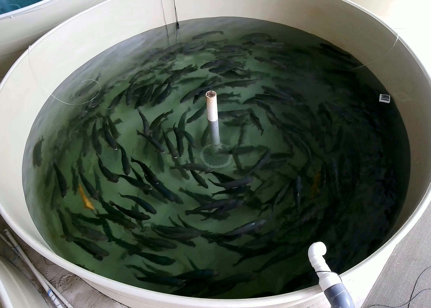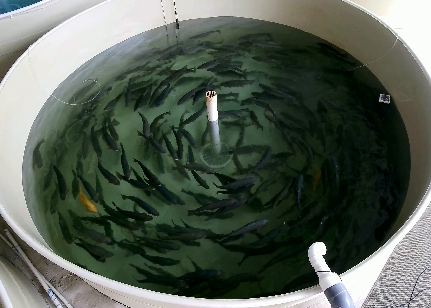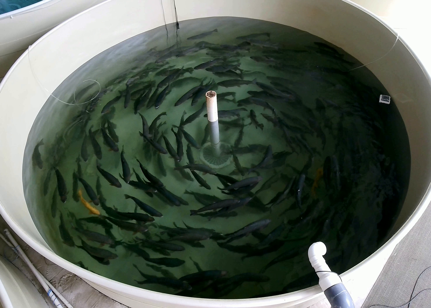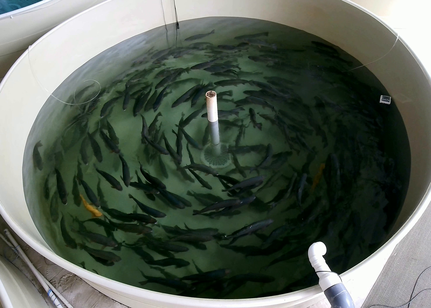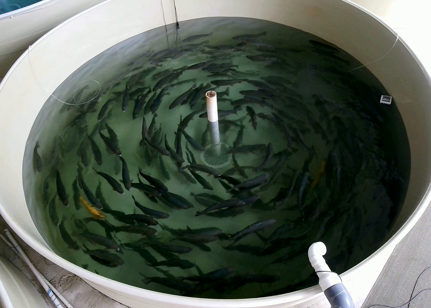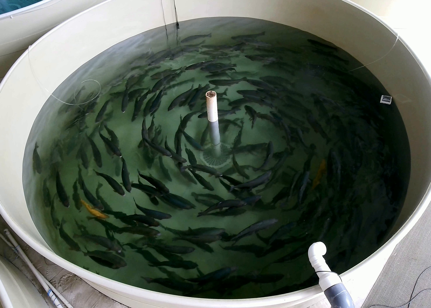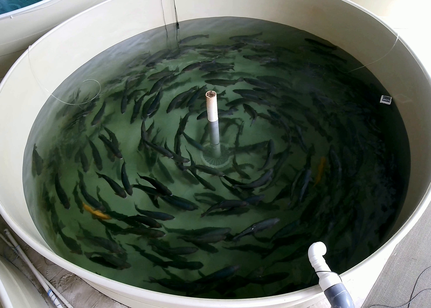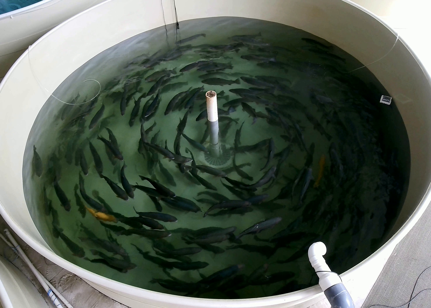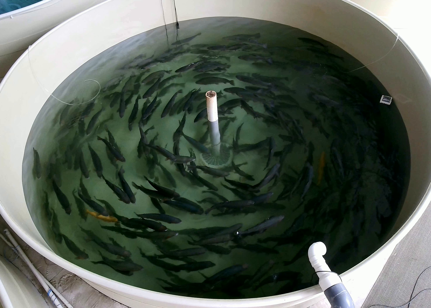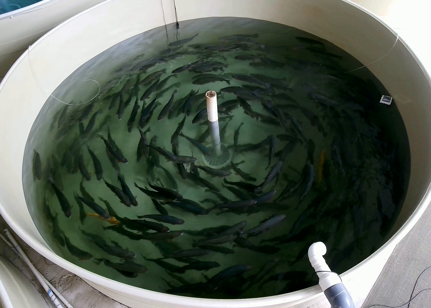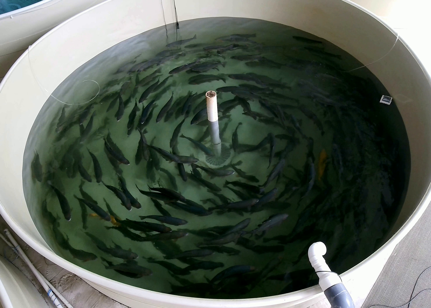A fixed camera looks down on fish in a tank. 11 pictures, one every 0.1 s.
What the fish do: Normal cruising.
